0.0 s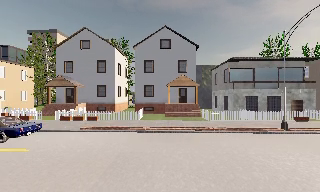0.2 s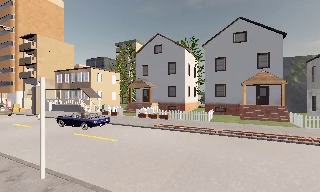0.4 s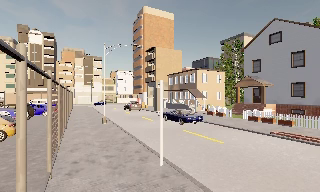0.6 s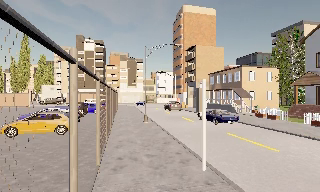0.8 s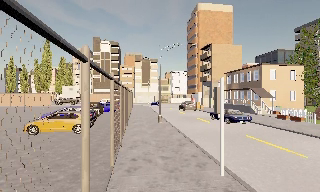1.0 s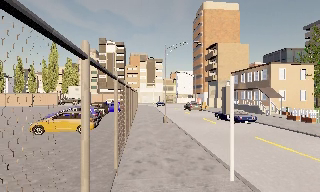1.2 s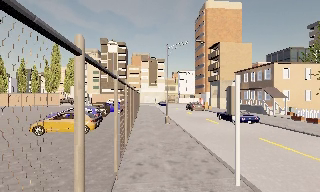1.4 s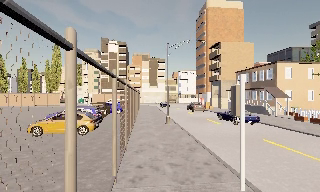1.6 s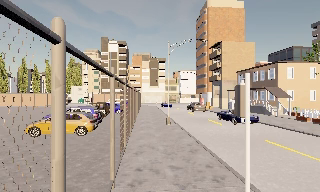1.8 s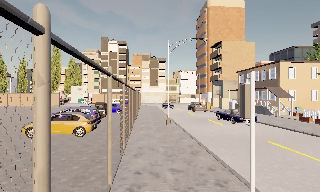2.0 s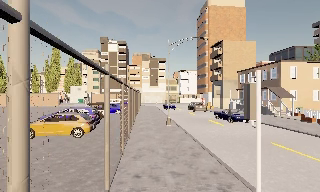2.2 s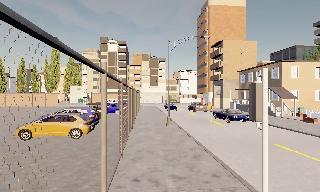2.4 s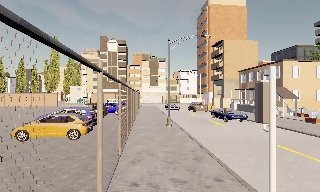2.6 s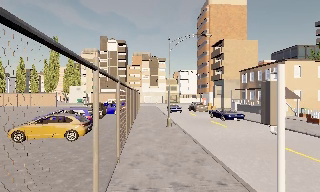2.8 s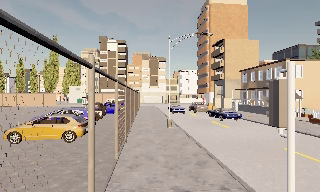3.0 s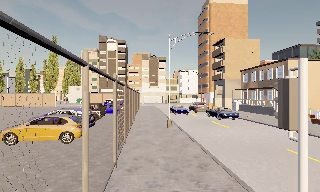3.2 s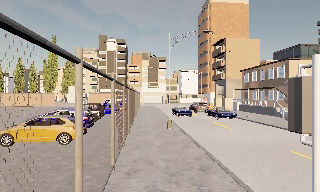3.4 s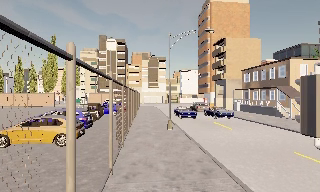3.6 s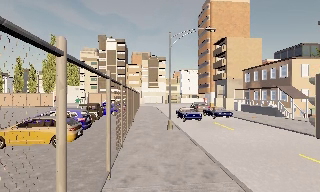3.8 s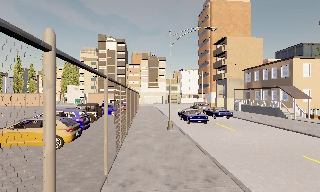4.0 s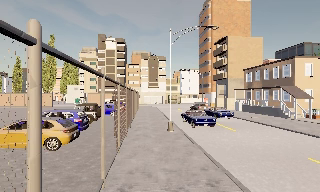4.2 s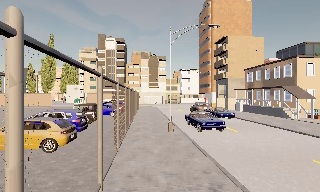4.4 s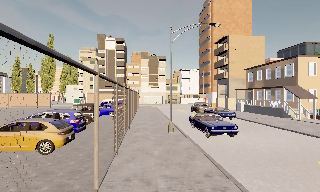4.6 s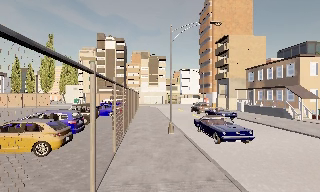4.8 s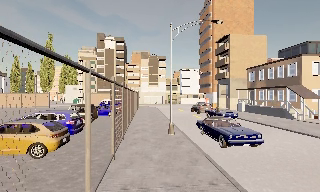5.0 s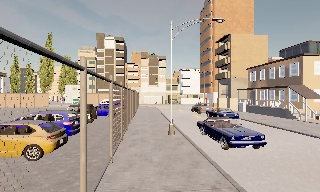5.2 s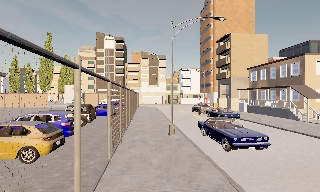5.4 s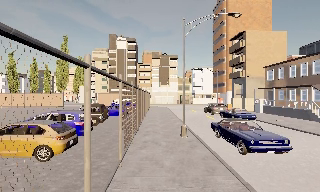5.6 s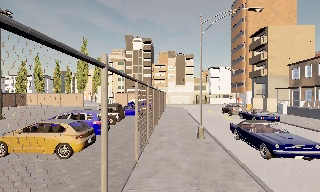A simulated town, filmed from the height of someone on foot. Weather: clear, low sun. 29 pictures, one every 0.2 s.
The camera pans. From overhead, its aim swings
counterclockwise.
The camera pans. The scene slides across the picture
to the right.
0.0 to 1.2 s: The scene slides to the right, as the camera pans about 80 degrees to its left. It travels forward, about 1.5 m.
1.2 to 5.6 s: The camera travels forward, about 5 m, so what stands in front looms larger.
The film runs forward here.
